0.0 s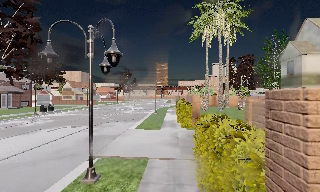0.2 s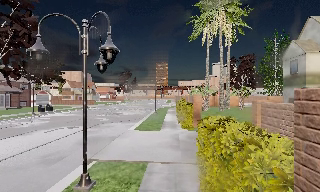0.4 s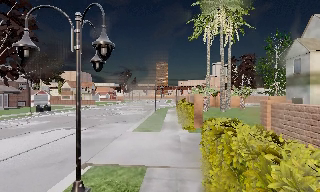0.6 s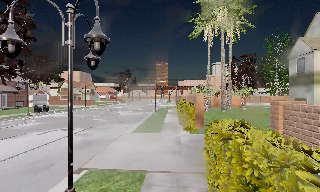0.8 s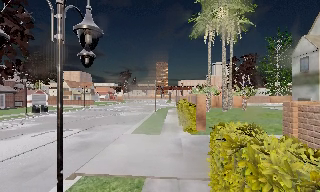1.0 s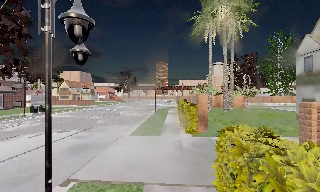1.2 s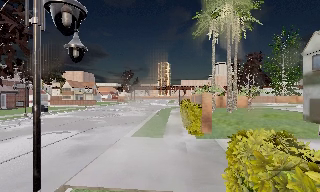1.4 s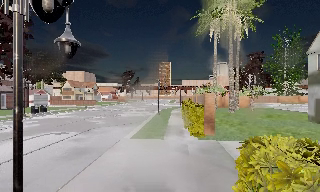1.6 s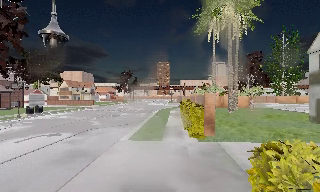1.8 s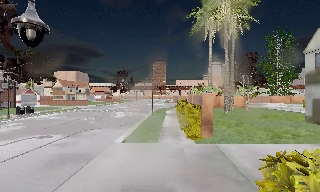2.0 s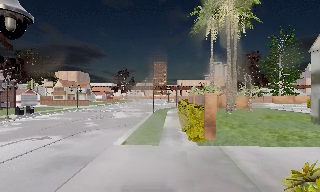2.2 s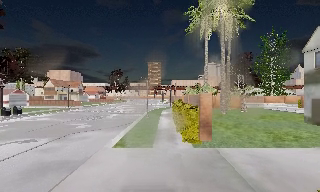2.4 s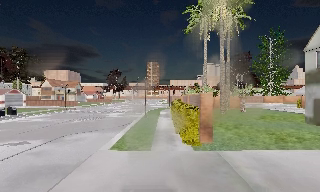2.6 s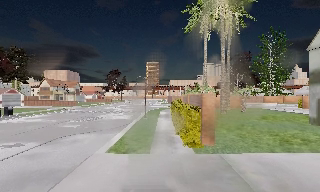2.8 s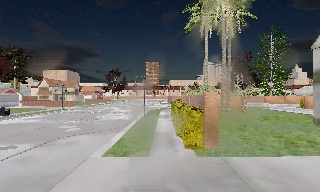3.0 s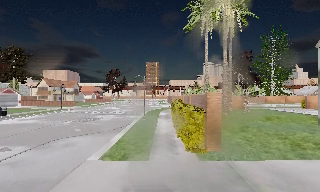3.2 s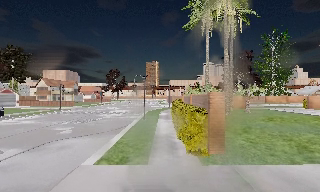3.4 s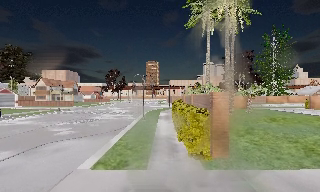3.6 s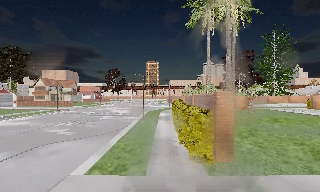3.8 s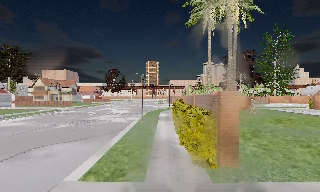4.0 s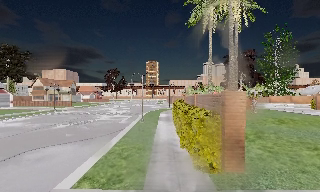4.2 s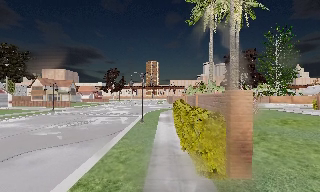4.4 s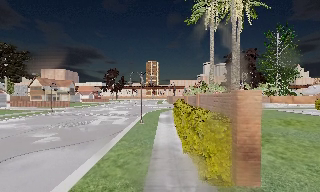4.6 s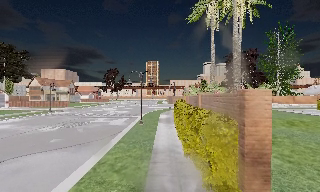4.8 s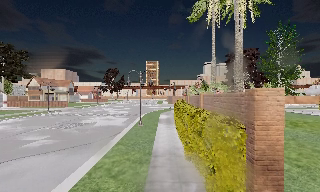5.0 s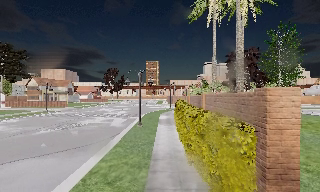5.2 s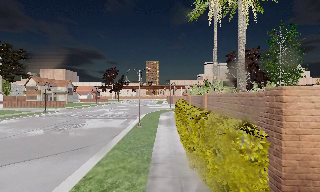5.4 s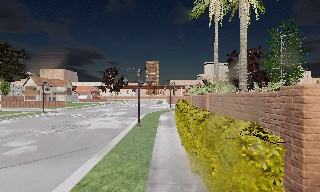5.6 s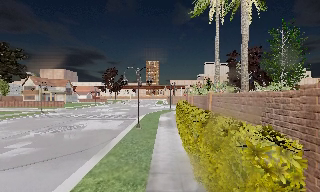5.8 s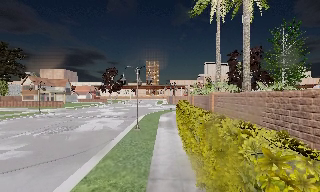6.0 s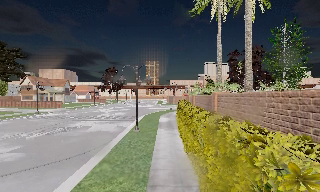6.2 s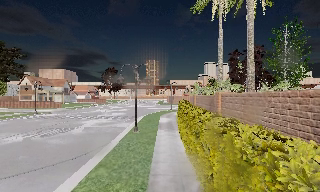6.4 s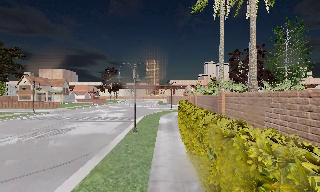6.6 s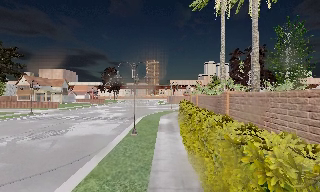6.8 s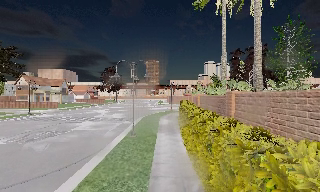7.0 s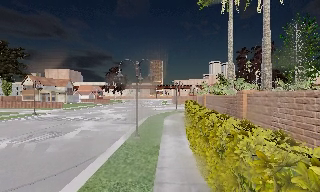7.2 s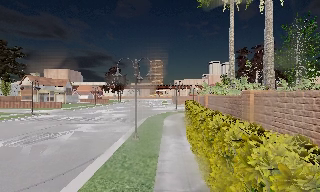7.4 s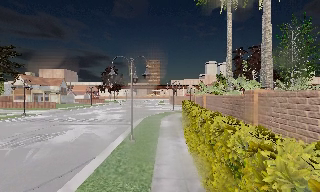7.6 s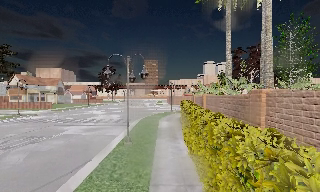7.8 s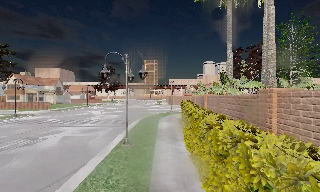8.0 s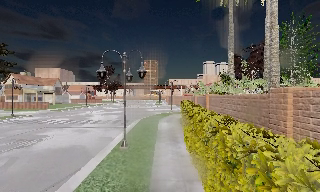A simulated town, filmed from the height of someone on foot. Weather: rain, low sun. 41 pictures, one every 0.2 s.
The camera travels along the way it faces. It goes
forward.
0.0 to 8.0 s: The camera travels forward, about 15 m, so what stands in front looms larger.
The film runs forward here.
